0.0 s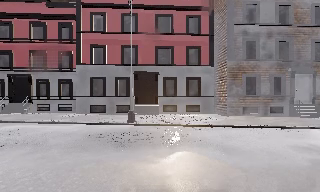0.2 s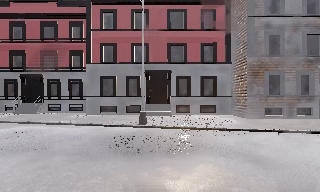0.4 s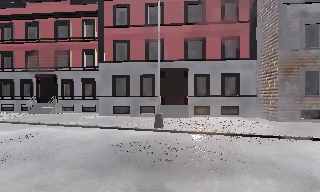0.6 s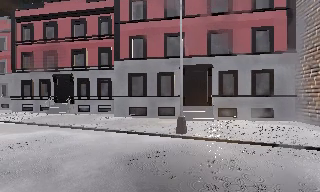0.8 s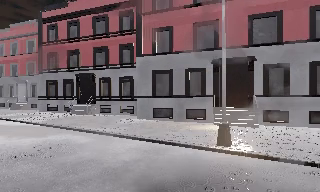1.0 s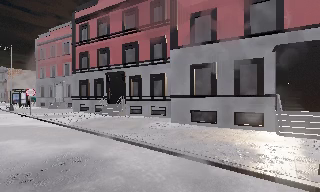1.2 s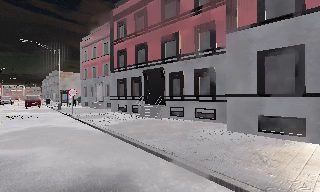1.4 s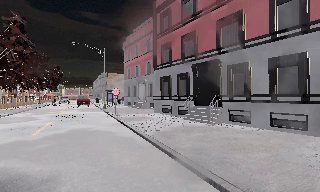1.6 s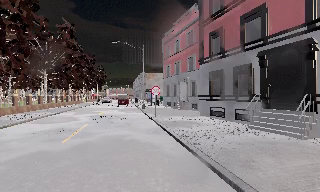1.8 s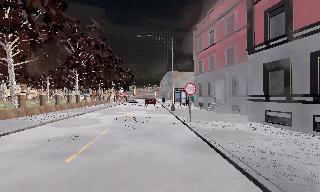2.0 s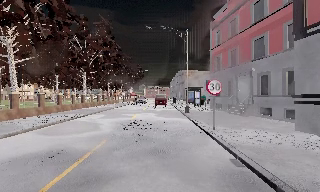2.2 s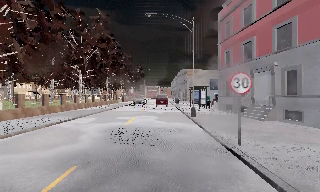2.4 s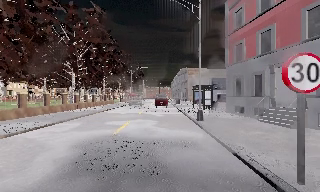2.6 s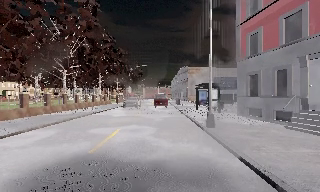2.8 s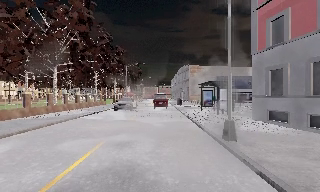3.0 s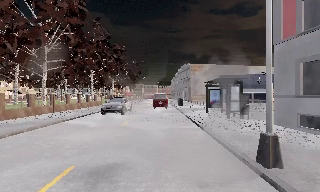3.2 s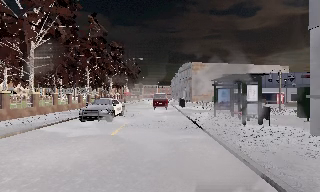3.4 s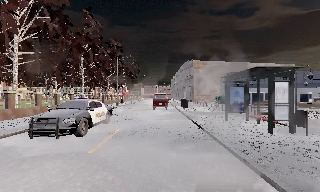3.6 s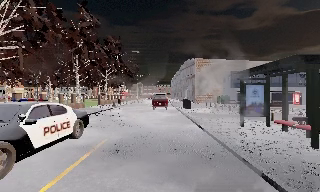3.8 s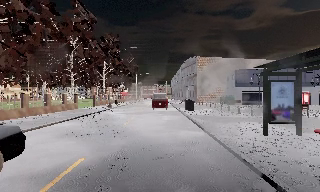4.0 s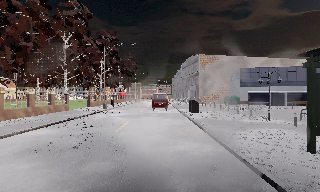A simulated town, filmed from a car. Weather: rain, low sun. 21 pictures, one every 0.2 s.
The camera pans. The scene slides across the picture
to the right.
The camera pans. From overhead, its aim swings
counterclockwise.
0.0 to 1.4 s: The camera swings to its left by about 60 degrees, and the scene slides to the right. It travels forward, about 10 m. It gains speed.
1.4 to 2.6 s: The scene slides to the right, as the camera pans about 25 degrees to its left. It travels forward, about 13 m, so what stands in front looms larger.
2.6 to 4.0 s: The camera travels forward, about 14 m, so what stands in front looms larger.
The film runs forward here.
